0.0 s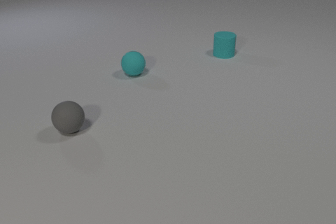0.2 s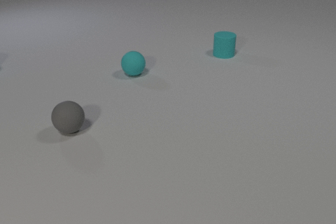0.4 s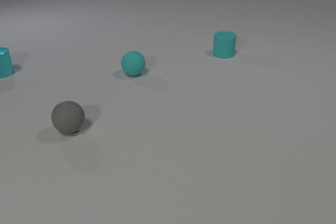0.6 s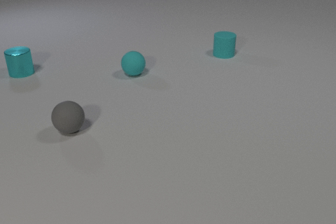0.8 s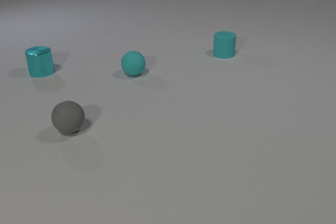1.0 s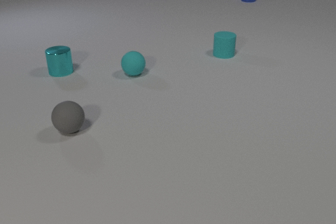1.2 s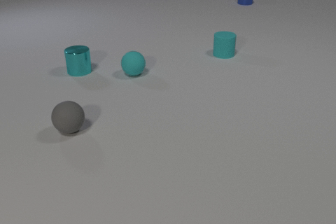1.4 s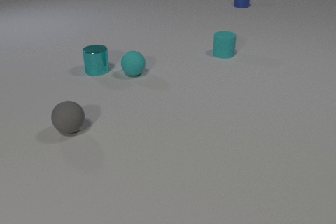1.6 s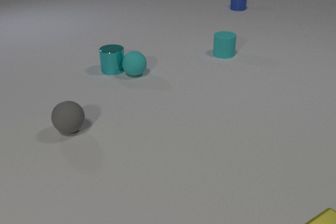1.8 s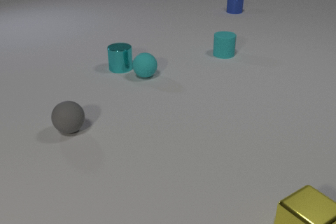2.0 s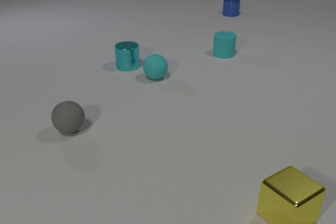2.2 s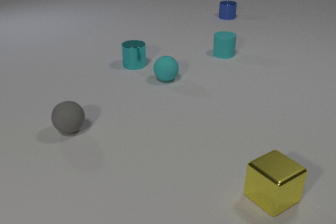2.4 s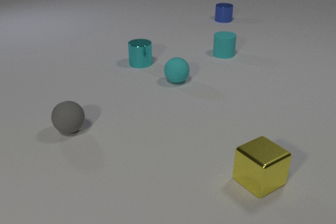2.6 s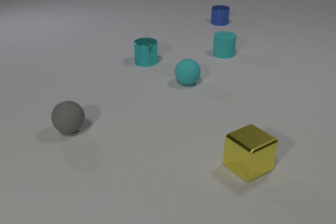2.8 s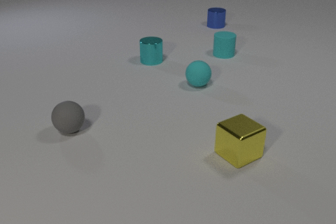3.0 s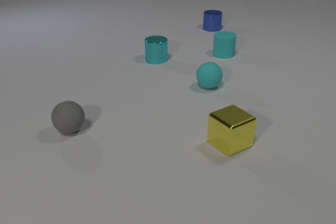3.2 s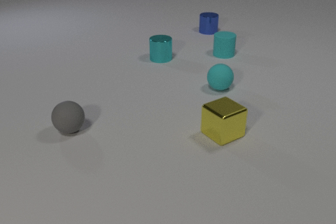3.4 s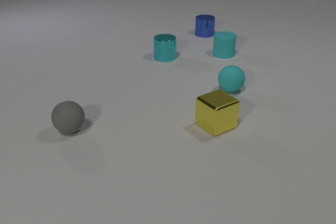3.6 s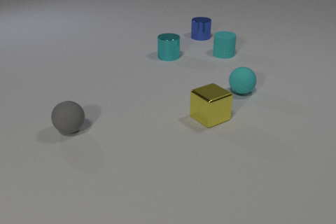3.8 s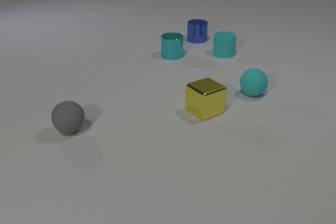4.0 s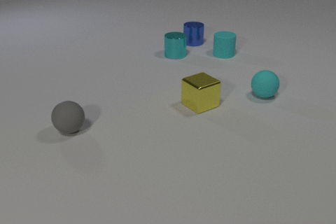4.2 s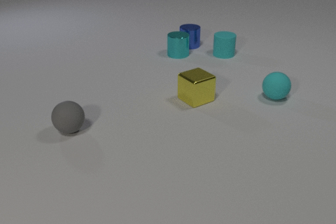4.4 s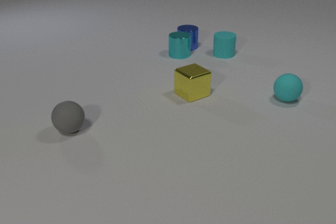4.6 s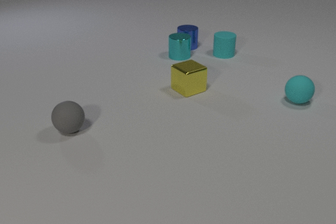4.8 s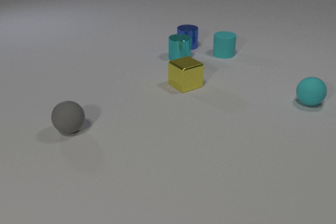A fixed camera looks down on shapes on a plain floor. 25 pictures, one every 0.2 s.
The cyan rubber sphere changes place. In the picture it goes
to the right.
The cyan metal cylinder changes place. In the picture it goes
to the right.
0.0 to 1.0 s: The cyan metal cylinder comes in at the left edge, slides to the right. The blue metal cylinder comes in at the top edge, slides toward the camera.
1.0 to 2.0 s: The cyan metal cylinder slides to the right. The cyan rubber sphere rolls to the right and toward the camera. The blue metal cylinder slides toward the camera. The yellow metal cube comes in at the bottom edge, slides away from the camera and to the left. The cyan metal cylinder and the cyan rubber sphere collide.
2.0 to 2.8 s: The cyan metal cylinder slides to the right and away from the camera. The cyan rubber sphere rolls to the right. The blue metal cylinder slides toward the camera. The yellow metal cube slides away from the camera and to the left.
2.8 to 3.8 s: The cyan metal cylinder slides to the right and away from the camera. The cyan rubber sphere rolls to the right. The blue metal cylinder slides toward the camera. The yellow metal cube slides away from the camera and to the left.
3.8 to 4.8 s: The cyan metal cylinder slides to the right and toward the camera. The cyan rubber sphere rolls to the right. The blue metal cylinder slides toward the camera and to the left. The yellow metal cube slides away from the camera. The cyan metal cylinder and the blue metal cylinder collide.
Are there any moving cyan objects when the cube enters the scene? yes.
How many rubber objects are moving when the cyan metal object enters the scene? 0.
What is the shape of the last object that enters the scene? cube.
